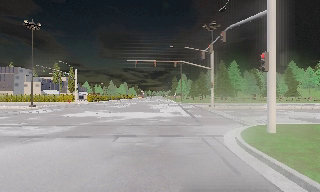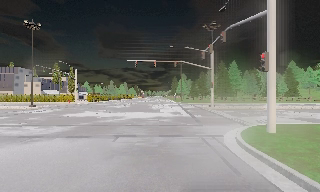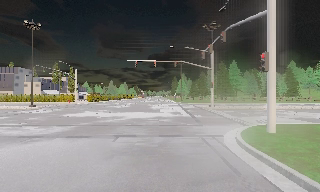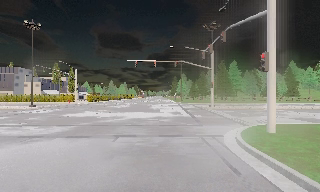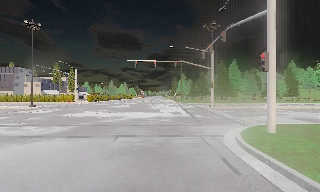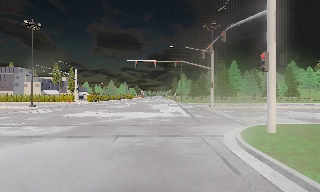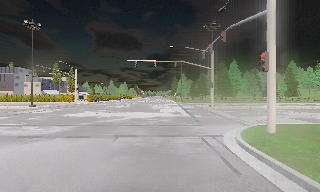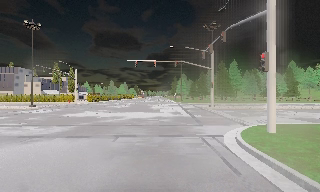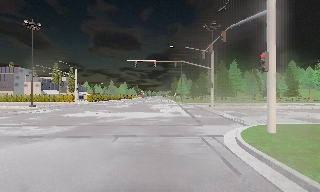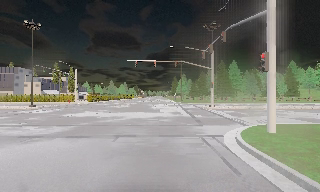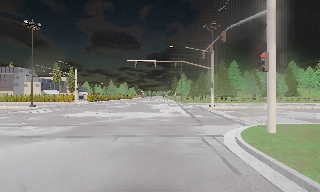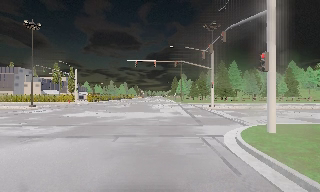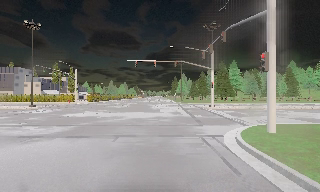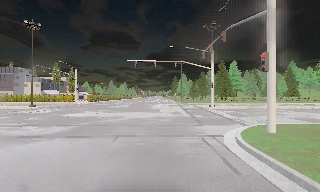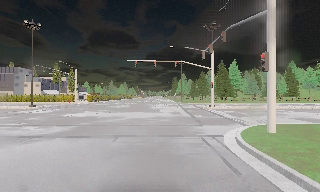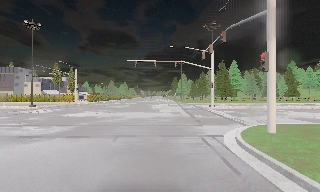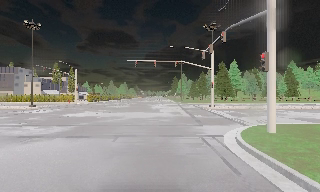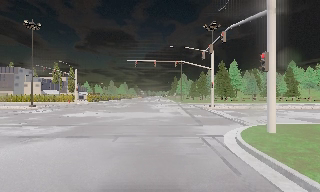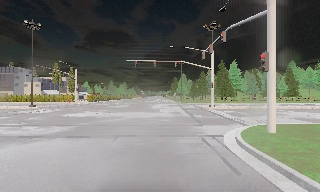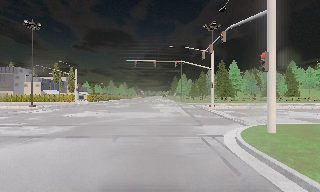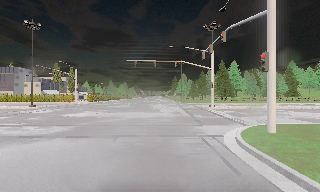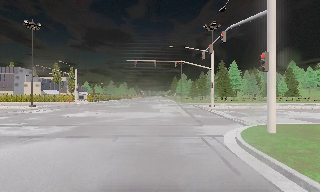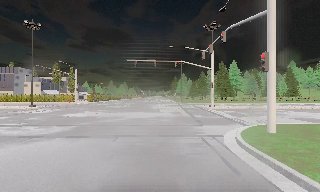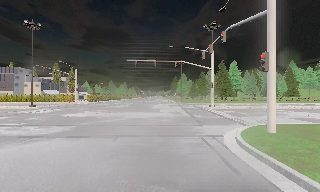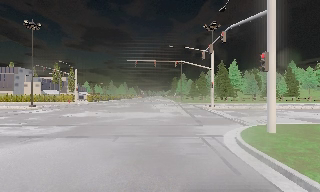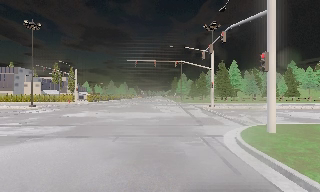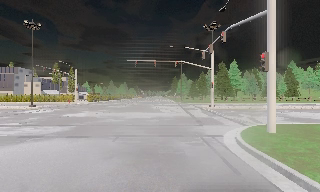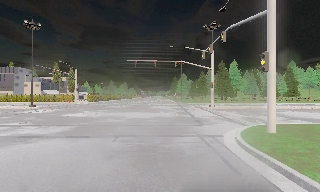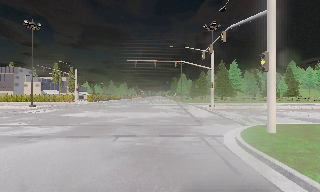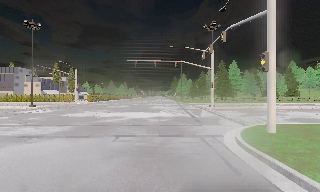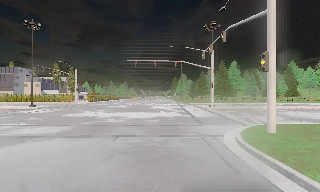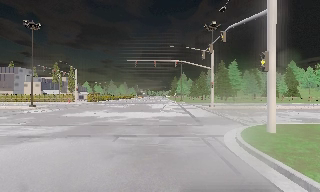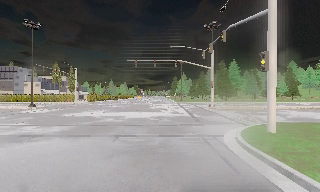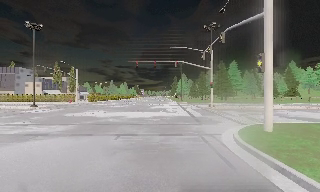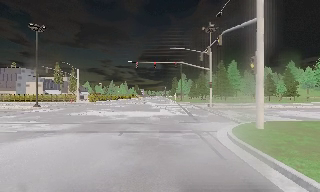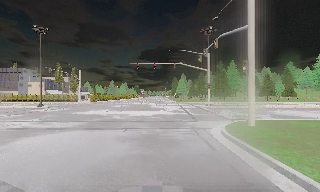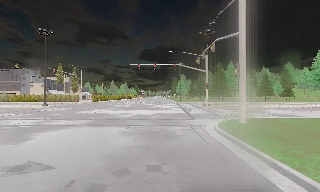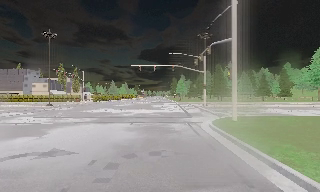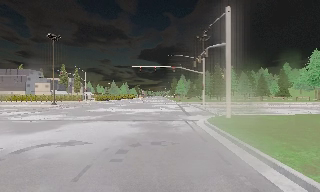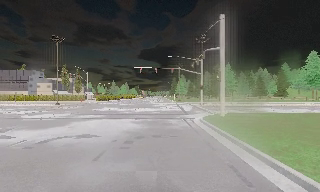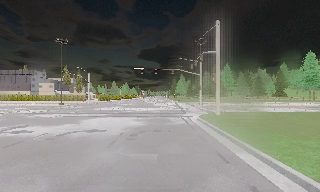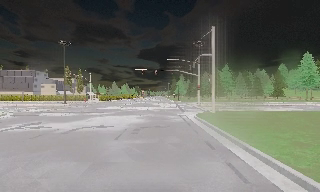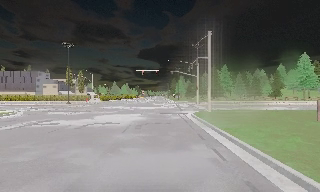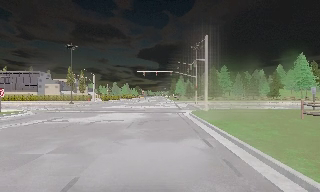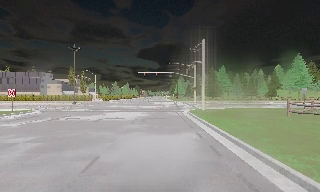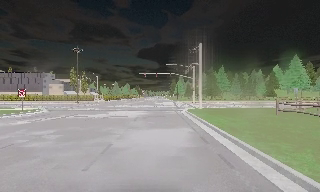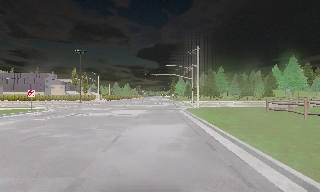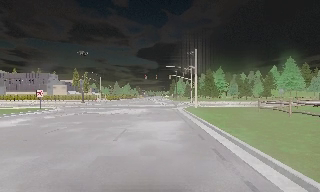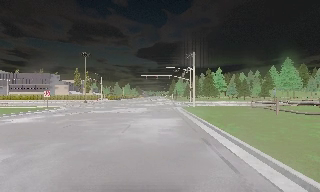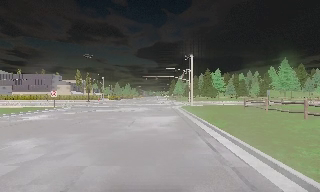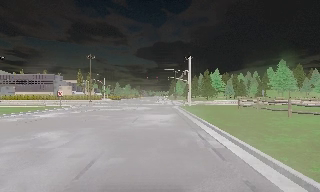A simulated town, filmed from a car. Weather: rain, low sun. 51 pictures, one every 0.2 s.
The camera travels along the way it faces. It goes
backward.
0.0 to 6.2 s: The camera keeps its place and its aim.
6.2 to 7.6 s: The camera travels backward, about 4.5 m, so what stands in front gets smaller. It gains speed.
7.6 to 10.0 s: The camera travels backward, about 14 m, so what stands in front gets smaller.
The film runs backward here.
